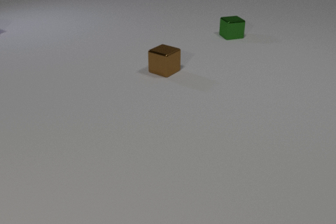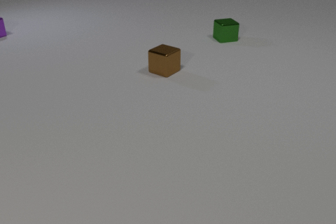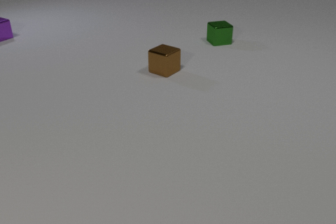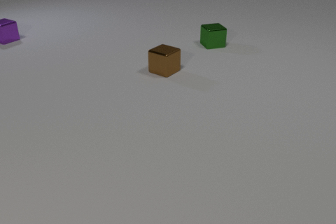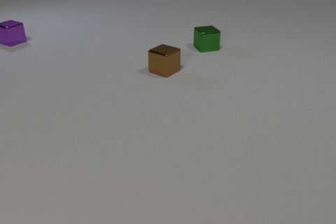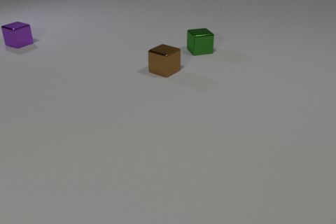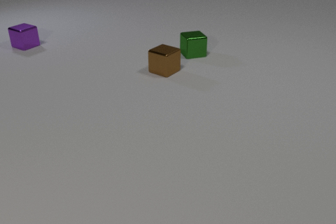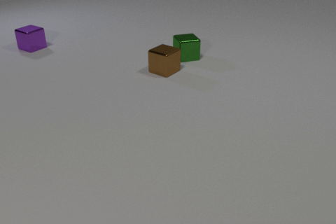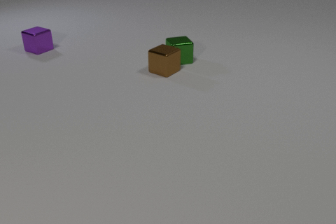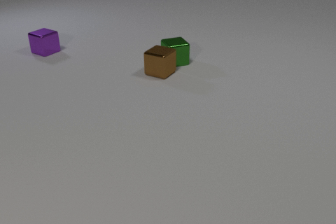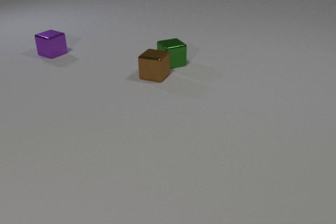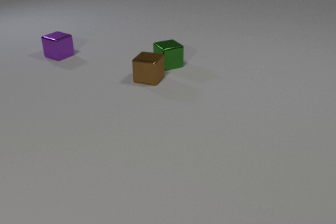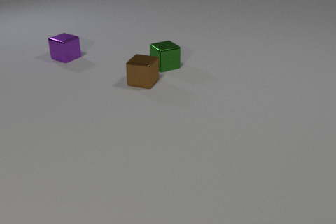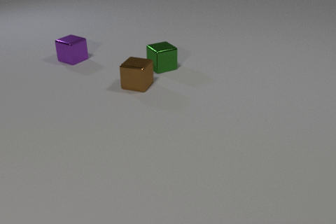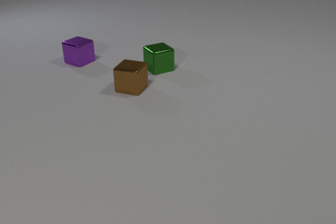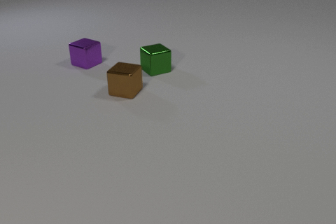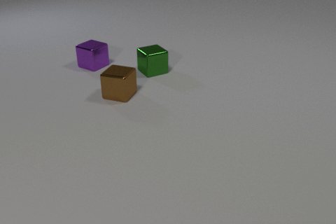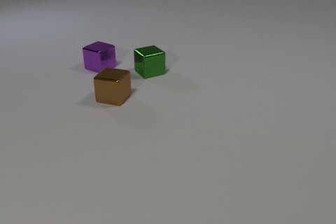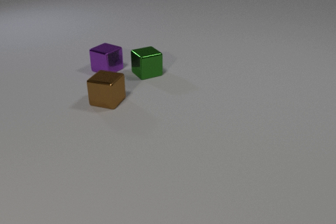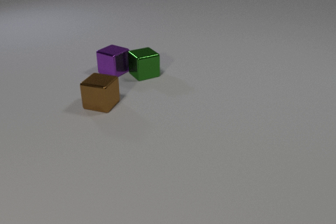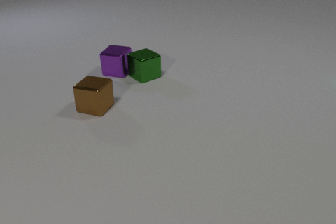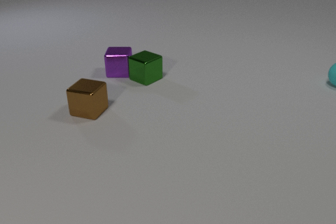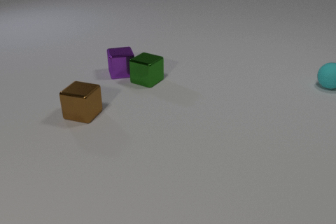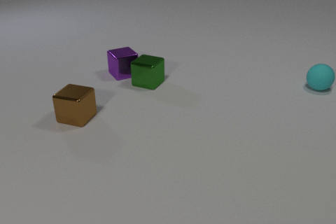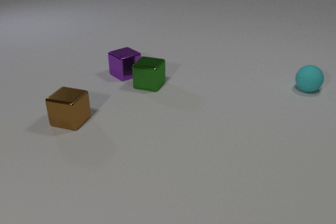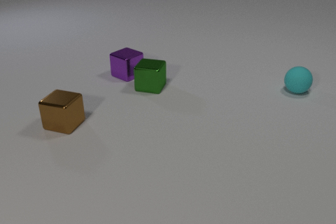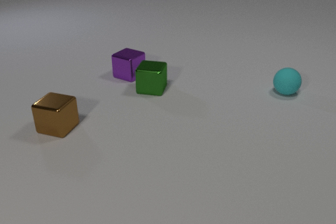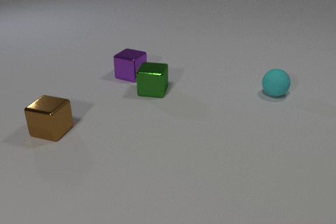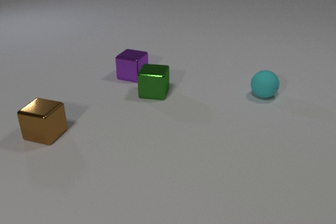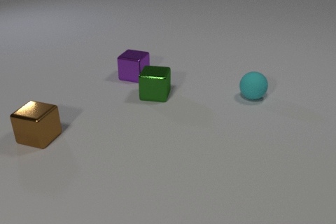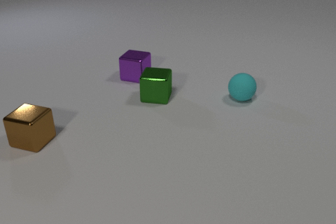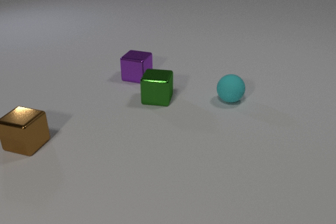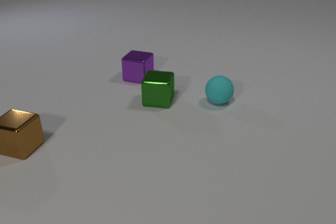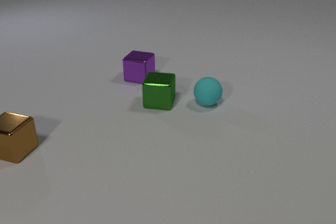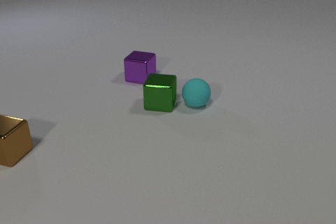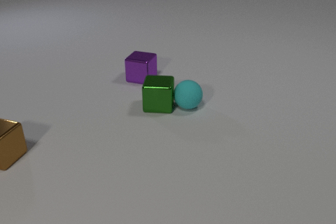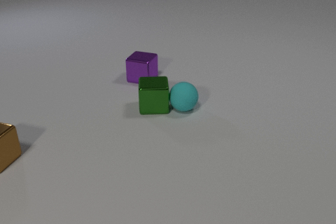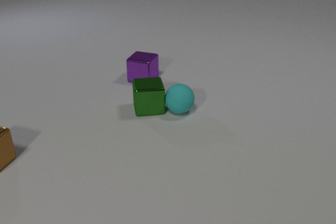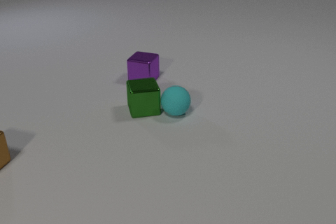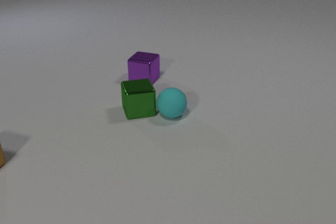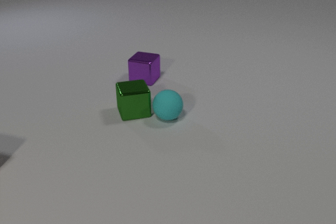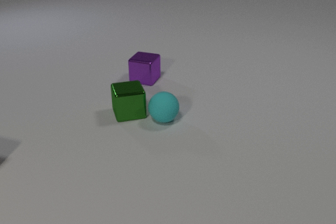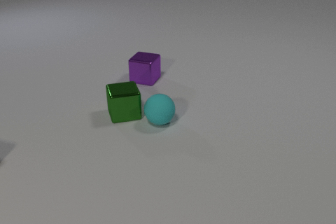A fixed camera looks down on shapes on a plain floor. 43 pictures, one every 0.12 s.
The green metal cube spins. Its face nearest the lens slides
to the right.
The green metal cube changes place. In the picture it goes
toward the camera.
0.00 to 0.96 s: The green metal cube slides toward the camera and to the left. The purple metal cube slides toward the camera and to the right.
0.96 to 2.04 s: The green metal cube slides toward the camera and to the left. The brown metal cube slides toward the camera and to the left. The purple metal cube slides toward the camera and to the right. The green metal cube and the brown metal cube collide.
2.04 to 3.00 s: The green metal cube slides toward the camera, spins so that its near face slides to the right, counterclockwise seen from above. The brown metal cube slides to the left and toward the camera. The purple metal cube slides to the right and toward the camera, spins counterclockwise seen from above by about 90 degrees, its near face sliding to the right. The cyan rubber sphere comes in at the right edge, rolls to the left and toward the camera. The green metal cube and the purple metal cube collide.
3.00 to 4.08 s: The green metal cube slides toward the camera. The brown metal cube slides to the left and toward the camera. The purple metal cube slides to the right and toward the camera, spins so that its near face slides to the right, counterclockwise seen from above. The cyan rubber sphere rolls to the left and toward the camera.
4.08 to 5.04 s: The green metal cube slides to the left and toward the camera, spins so that its near face slides to the right, counterclockwise seen from above. The brown metal cube slides to the left and toward the camera, leaves at the left edge. The cyan rubber sphere rolls to the left and toward the camera. The green metal cube and the cyan rubber sphere collide.
What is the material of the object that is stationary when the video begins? metal.
How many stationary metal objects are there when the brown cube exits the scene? 0.
Are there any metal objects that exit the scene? yes.
